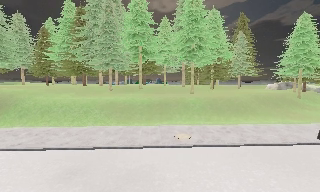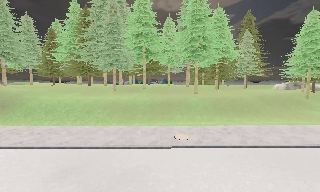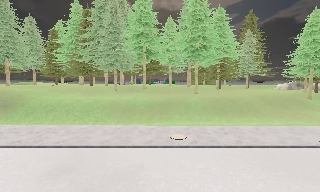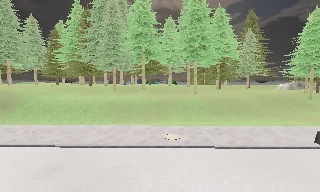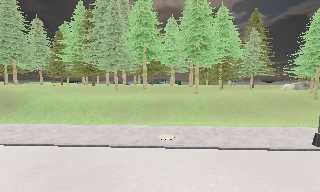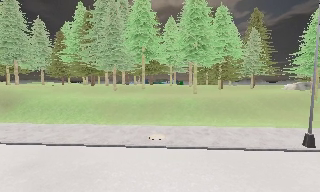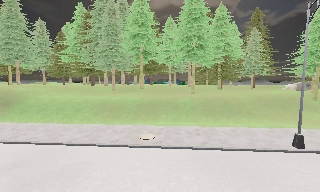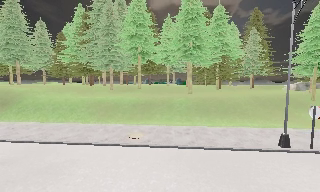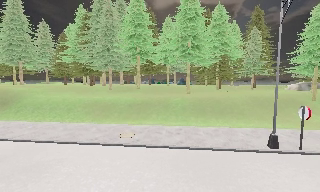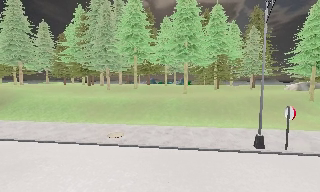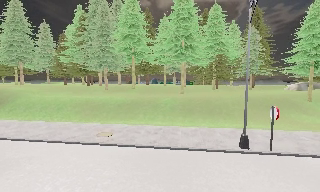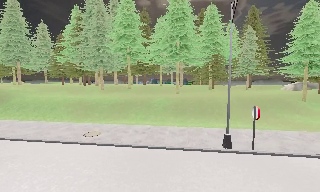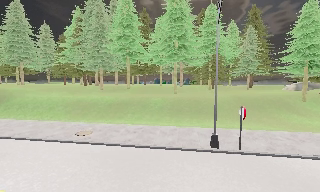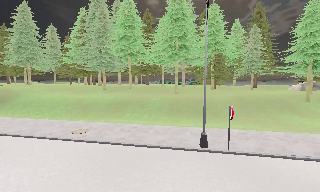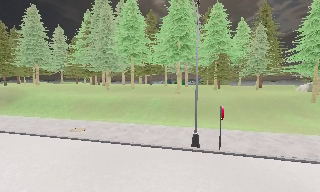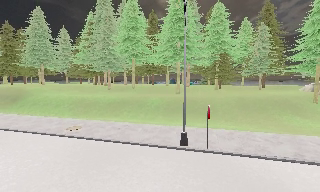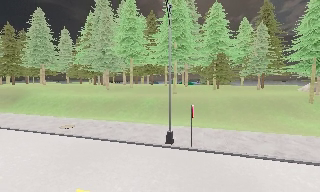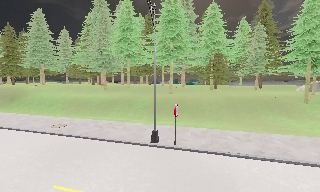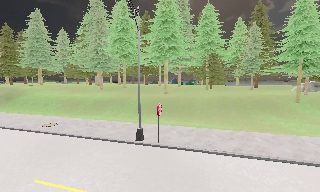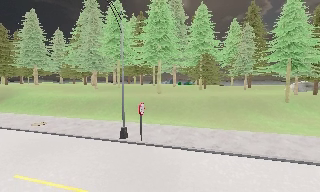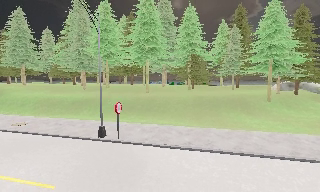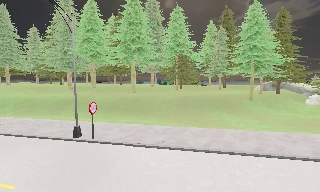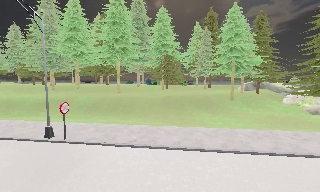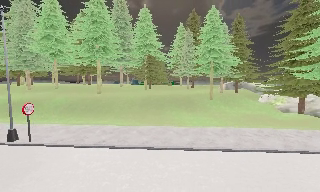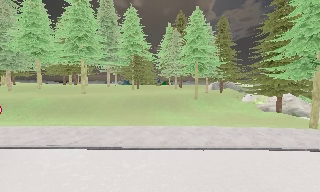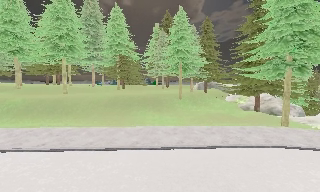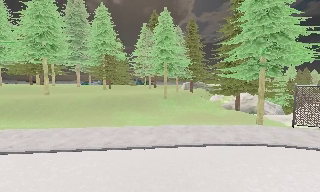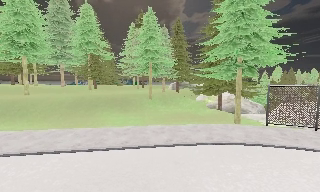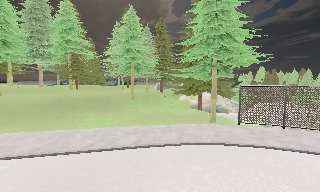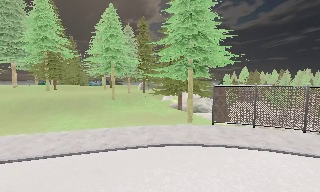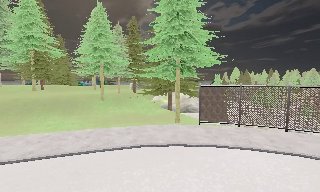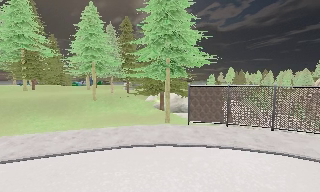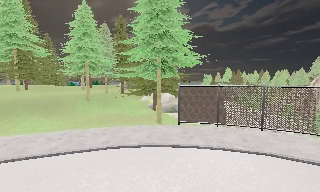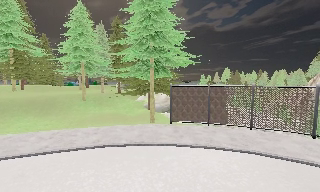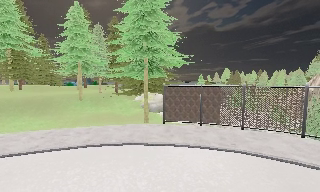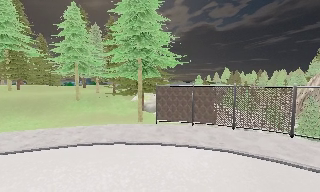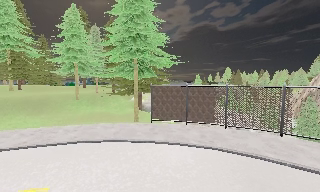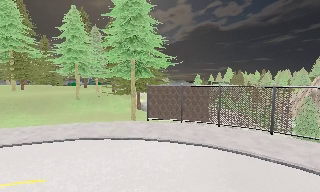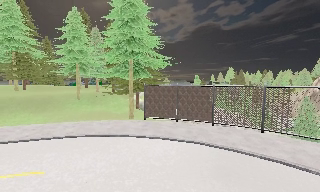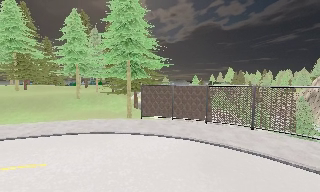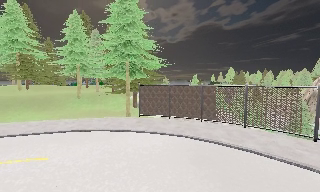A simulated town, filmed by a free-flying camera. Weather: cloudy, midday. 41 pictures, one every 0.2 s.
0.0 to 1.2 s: The camera travels to its right, about 3.5 m, so close, fixed things drift to the left. It gains speed.
1.2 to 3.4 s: The camera pans to its left, which is counterclockwise from overhead, by about 10 degrees. It travels to its right, about 9 m, so close, fixed things drift to the left.
3.4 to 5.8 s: The camera swings to its right by about 35 degrees, and the scene slides to the left. It travels to its right, about 13 m, so close, fixed things drift to the left.
5.8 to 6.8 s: The camera travels to its right, about 3 m, so close, fixed things drift to the left.
6.8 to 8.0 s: The camera travels to its right and backward, about 3.5 m, so close, fixed things drift to the left.
The film runs forward here.
